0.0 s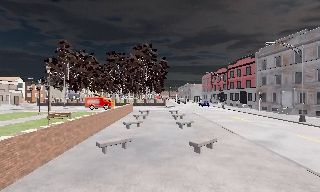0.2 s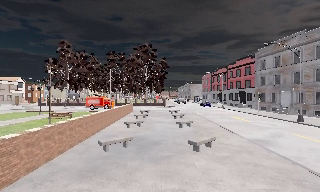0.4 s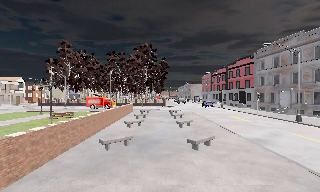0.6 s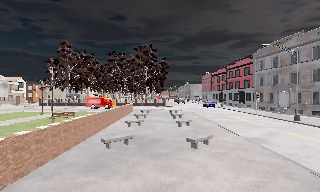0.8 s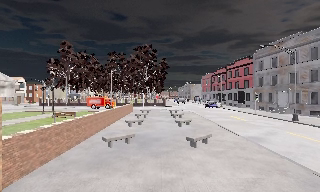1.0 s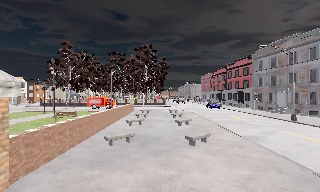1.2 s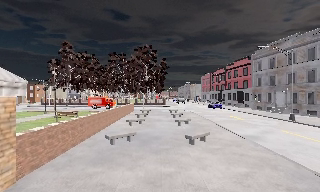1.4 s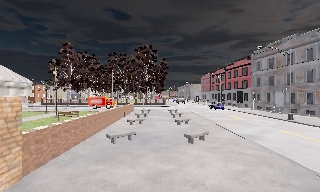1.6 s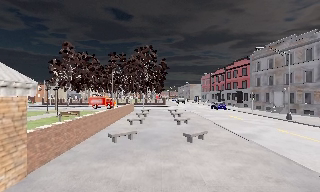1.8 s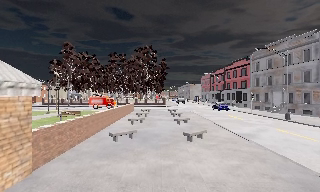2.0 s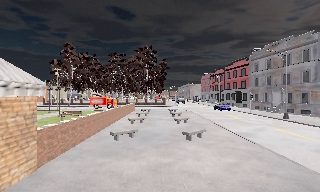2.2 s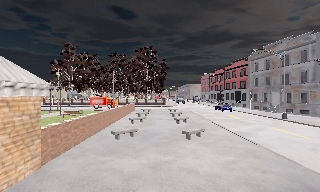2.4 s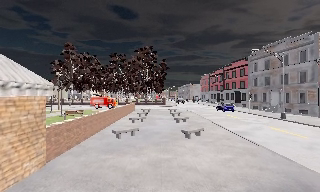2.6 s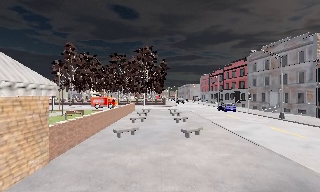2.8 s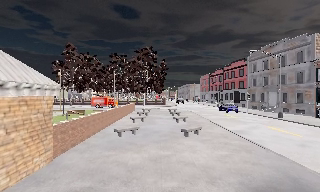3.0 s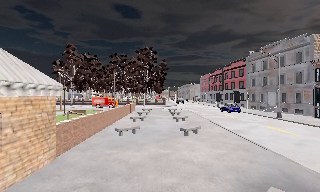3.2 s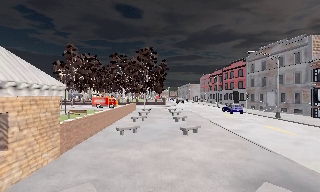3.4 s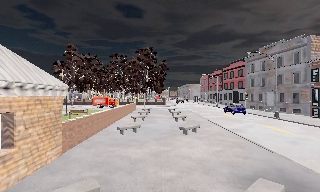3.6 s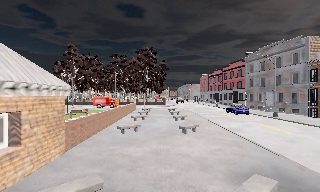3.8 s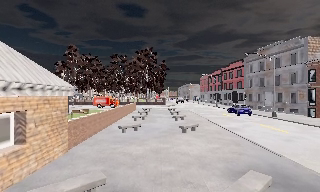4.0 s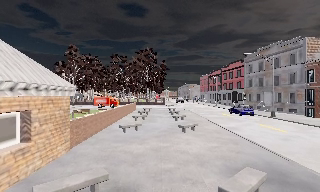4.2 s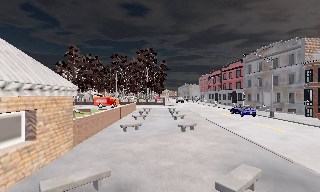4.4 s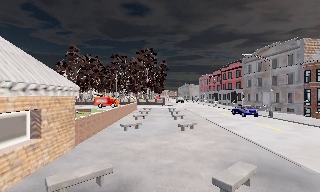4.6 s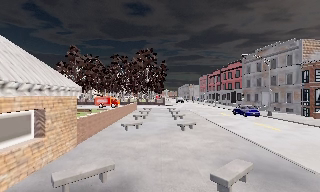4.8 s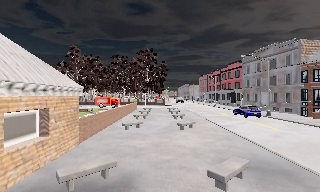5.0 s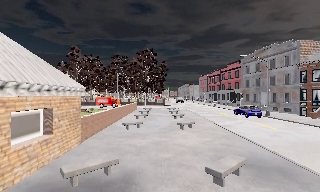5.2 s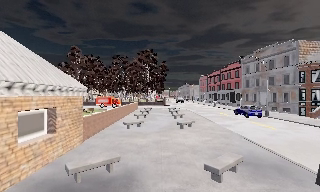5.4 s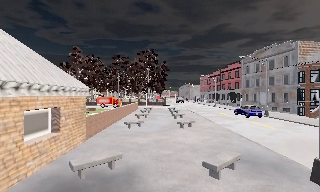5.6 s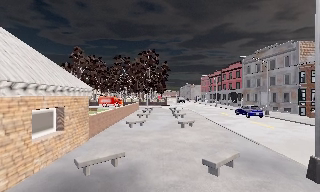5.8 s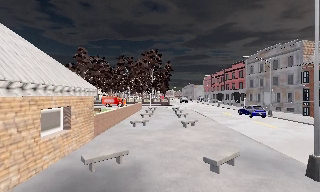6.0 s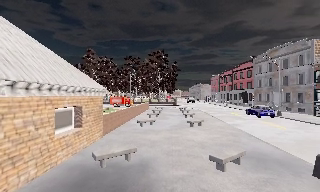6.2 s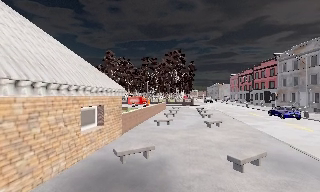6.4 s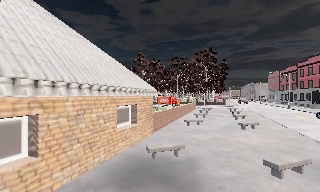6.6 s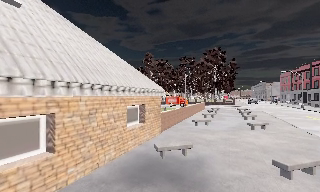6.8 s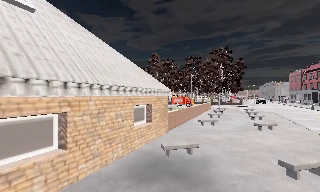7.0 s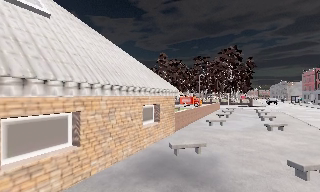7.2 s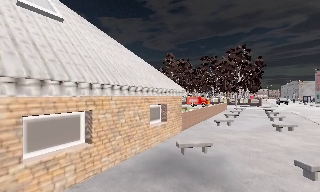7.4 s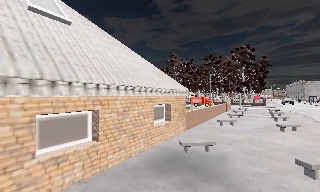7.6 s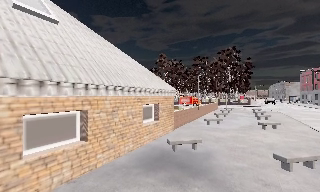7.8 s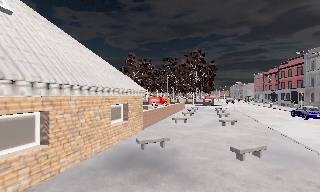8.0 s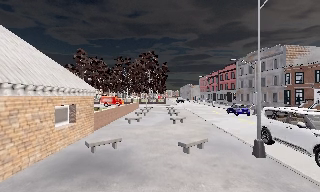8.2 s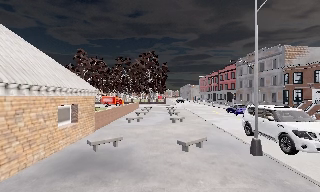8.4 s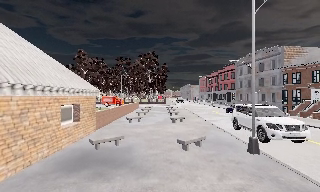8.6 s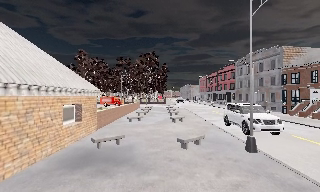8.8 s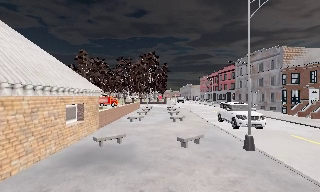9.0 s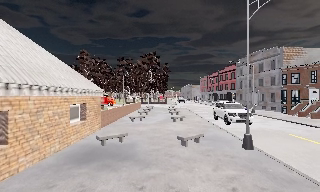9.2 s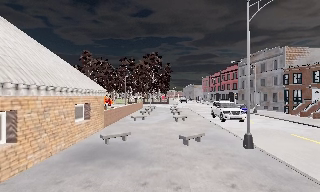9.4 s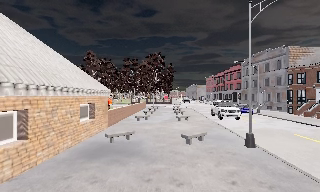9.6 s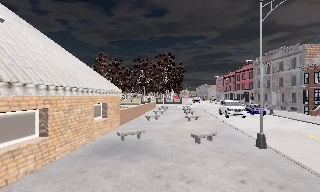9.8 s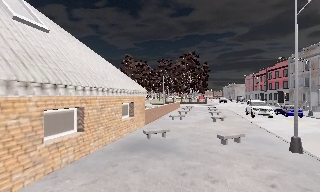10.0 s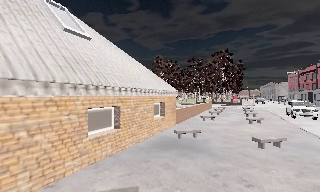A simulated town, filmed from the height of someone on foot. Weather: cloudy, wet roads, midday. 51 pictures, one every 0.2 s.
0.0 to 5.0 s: The camera travels backward, about 5 m, so what stands in front gets smaller.
5.0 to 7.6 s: The camera swings to its left by about 30 degrees, and the scene slides to the right. It travels backward, about 2.5 m, so what stands in front gets smaller.
7.6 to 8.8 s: The scene slides to the left, as the camera pans about 25 degrees to its right. It travels backward, about 1 m, so what stands in front gets smaller.
8.8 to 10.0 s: The camera swings to its left by about 25 degrees, and the scene slides to the right. It travels backward, about 1 m, so what stands in front gets smaller.
The film runs backward here.
